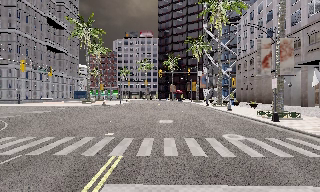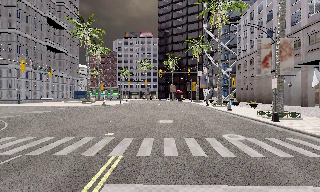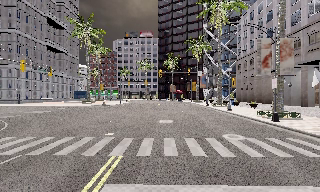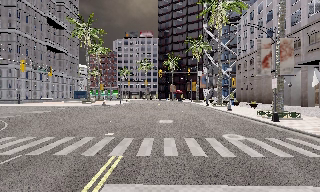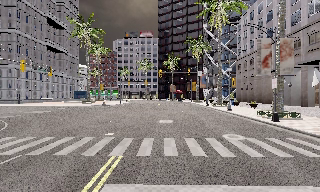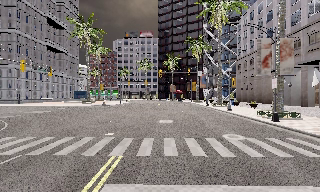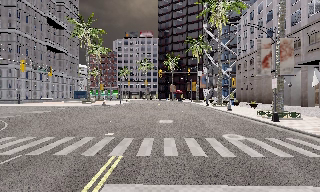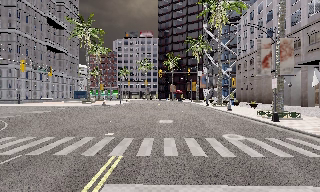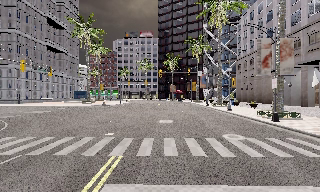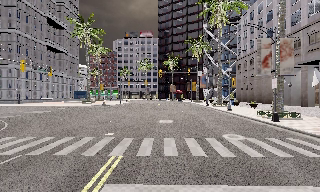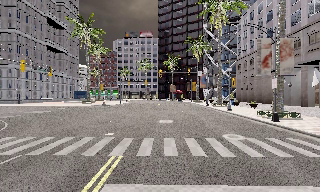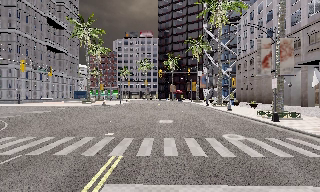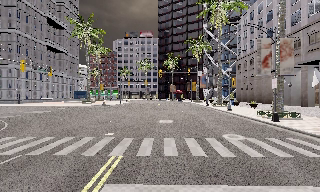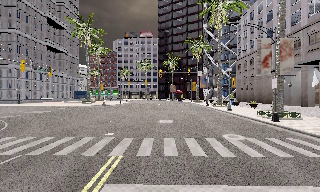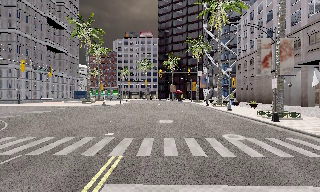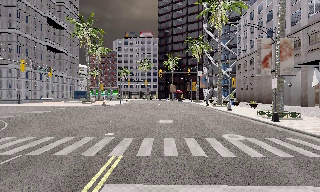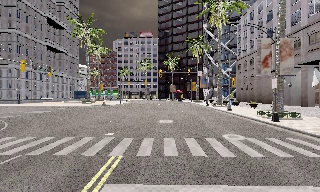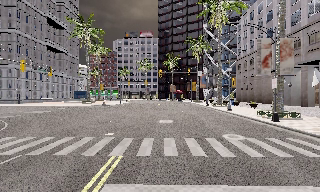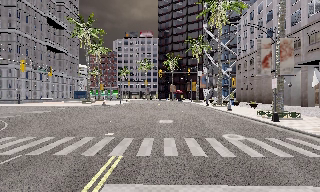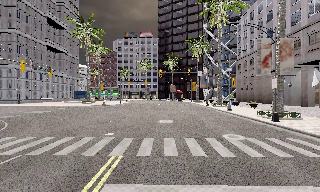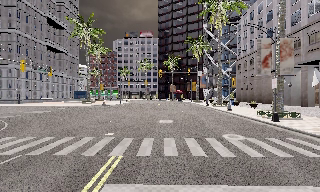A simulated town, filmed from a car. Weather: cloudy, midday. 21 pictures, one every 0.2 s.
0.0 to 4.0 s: The camera keeps its place and its aim.
The film runs backward here.
